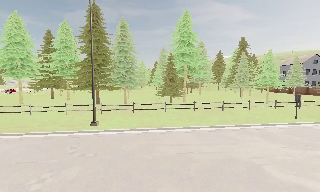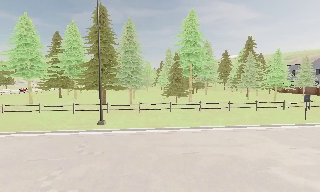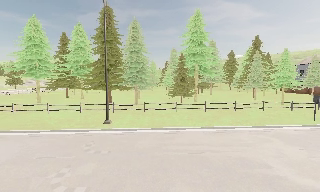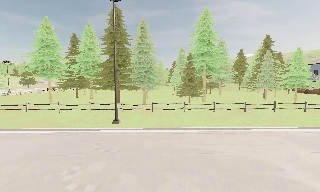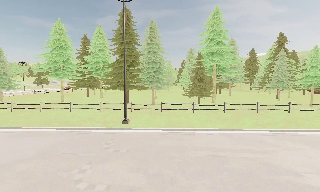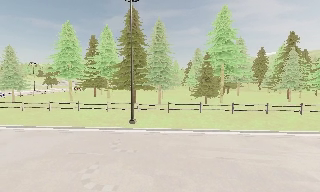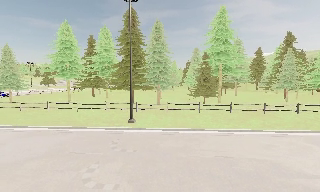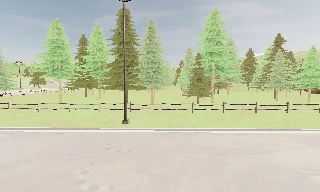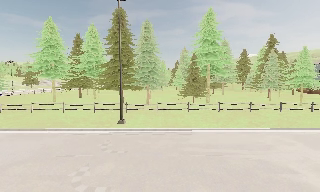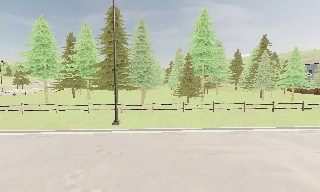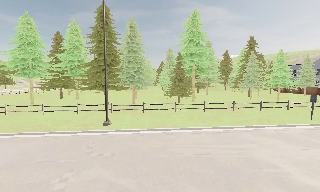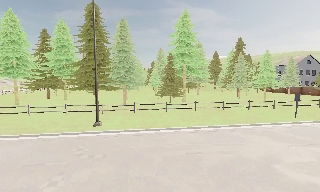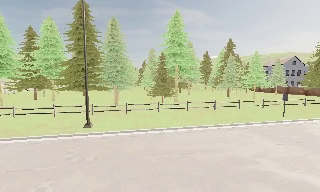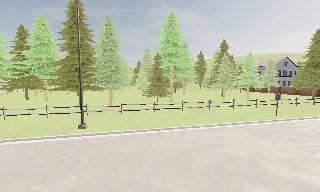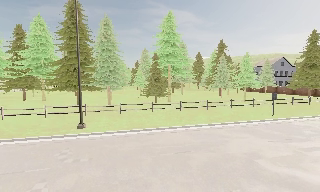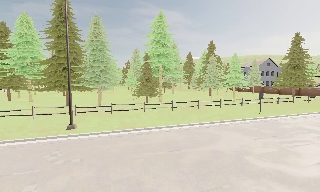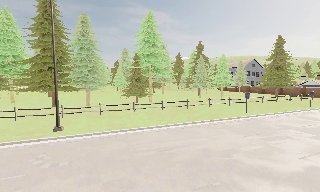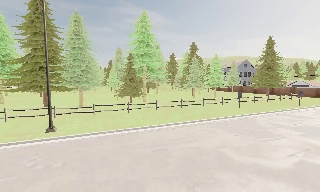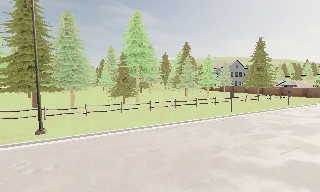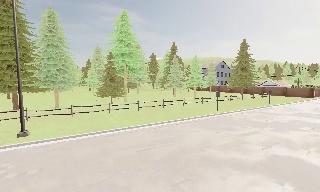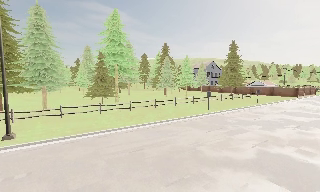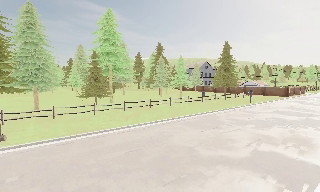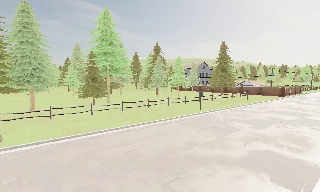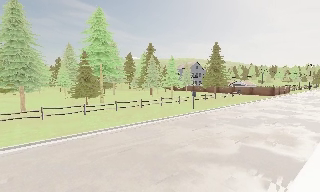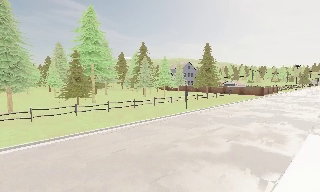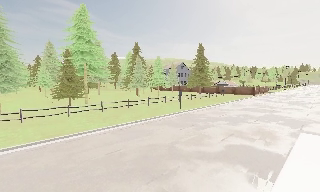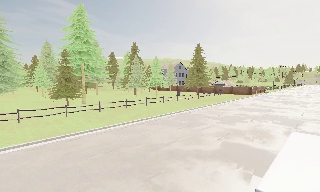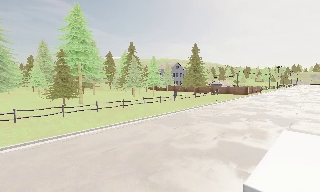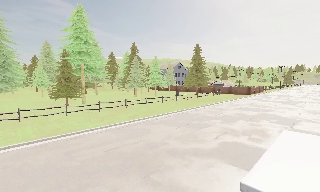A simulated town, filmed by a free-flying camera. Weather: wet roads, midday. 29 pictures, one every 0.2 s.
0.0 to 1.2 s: The camera swings to its left by about 10 degrees, and the scene slides to the right.
1.2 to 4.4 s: The scene slides to the left, as the camera pans about 40 degrees to its right. It travels to its left, about 1 m.
4.4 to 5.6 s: The camera travels backward, about 0.5 m, so what stands in front gets smaller.
The film runs forward here.
